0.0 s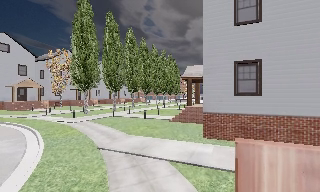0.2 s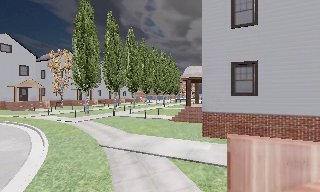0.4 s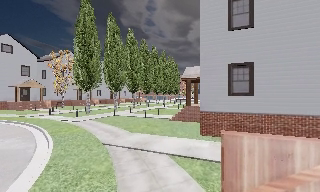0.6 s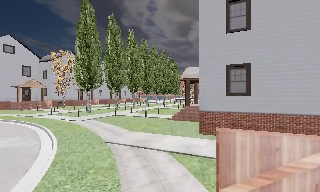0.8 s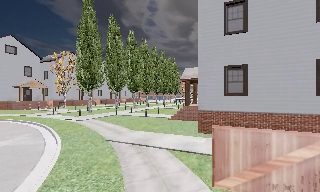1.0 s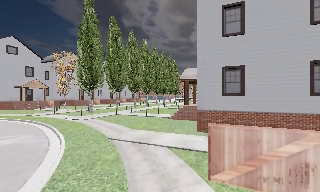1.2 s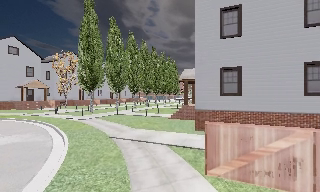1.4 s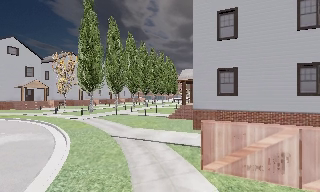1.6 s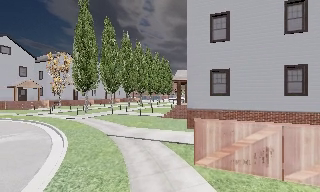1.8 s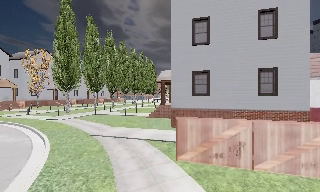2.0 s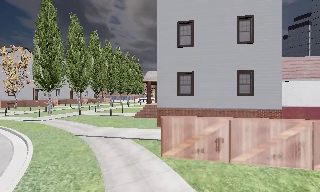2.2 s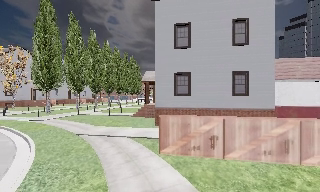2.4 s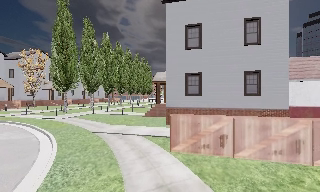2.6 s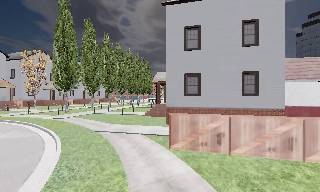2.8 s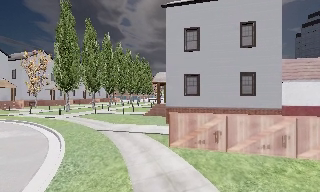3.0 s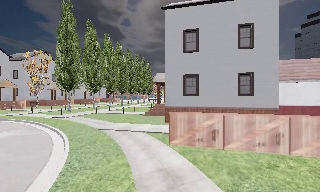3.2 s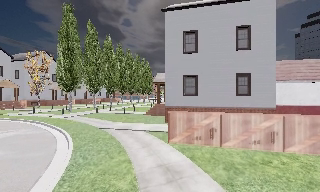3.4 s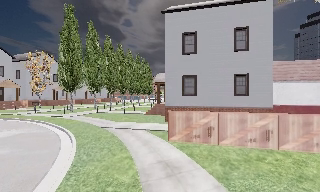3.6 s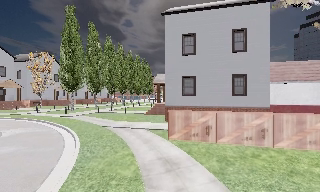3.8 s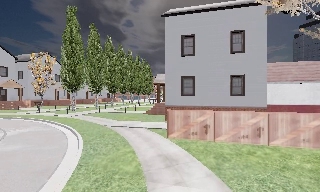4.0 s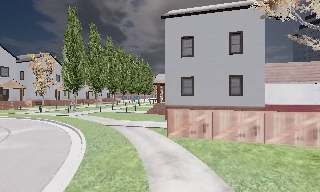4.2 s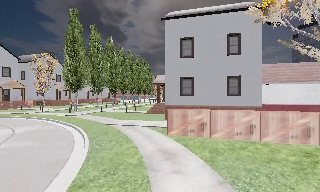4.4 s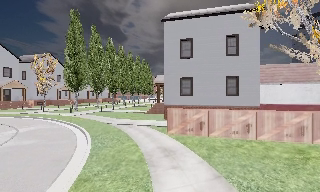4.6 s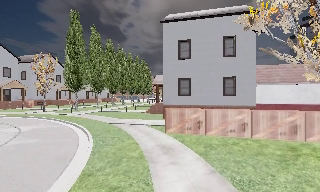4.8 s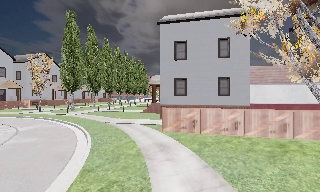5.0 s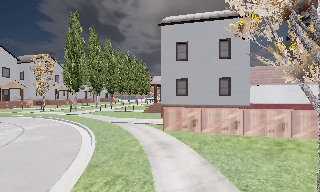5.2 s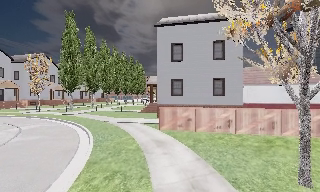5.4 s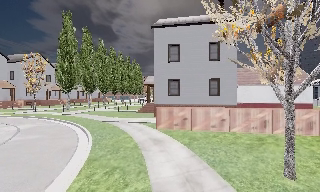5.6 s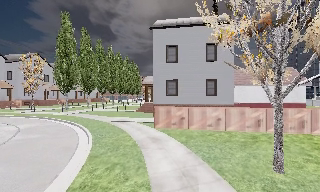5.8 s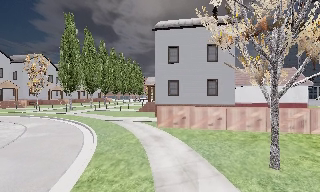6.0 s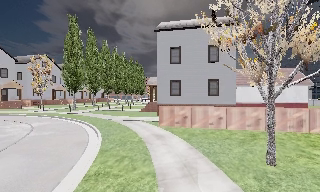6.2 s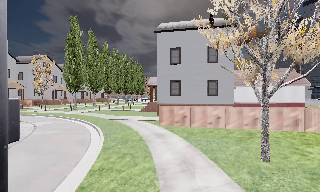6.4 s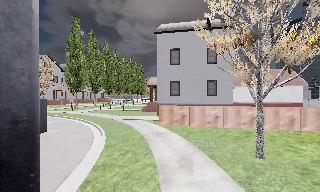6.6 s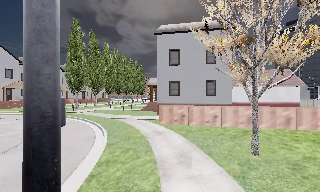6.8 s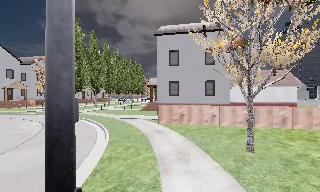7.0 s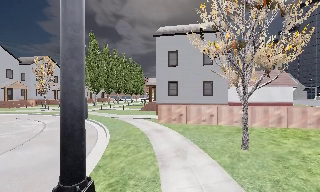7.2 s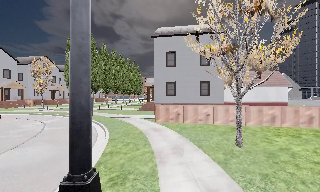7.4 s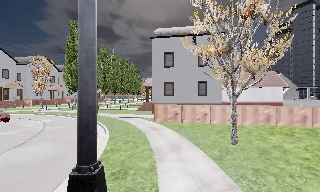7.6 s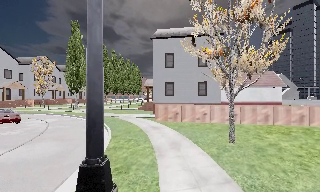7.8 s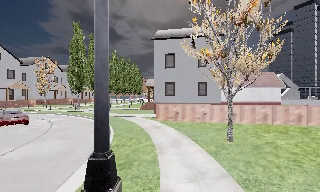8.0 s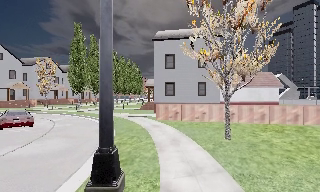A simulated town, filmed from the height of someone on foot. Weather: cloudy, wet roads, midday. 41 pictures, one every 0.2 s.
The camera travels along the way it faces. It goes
backward.
0.0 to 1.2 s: The camera travels backward, about 2 m, so what stands in front gets smaller.
1.2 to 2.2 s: The camera swings to its right by about 15 degrees, and the scene slides to the left. It travels backward, about 1.5 m, so what stands in front gets smaller.
2.2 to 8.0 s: The camera travels backward, about 9 m, so what stands in front gets smaller.
The film runs backward here.
